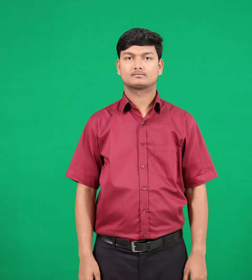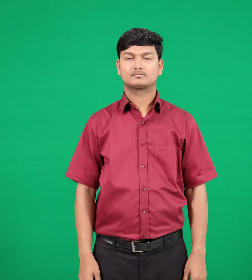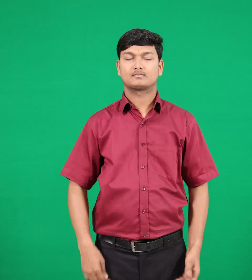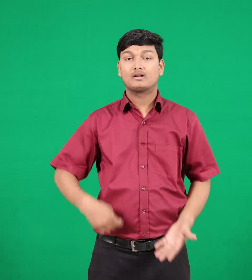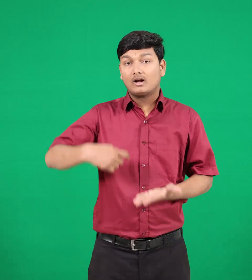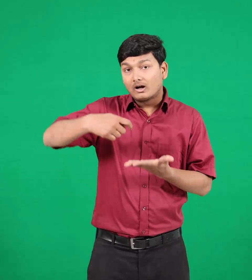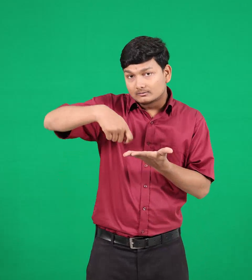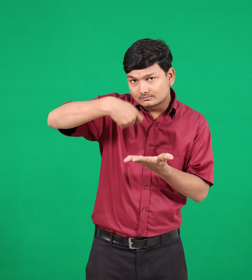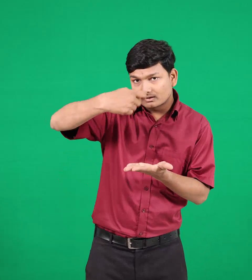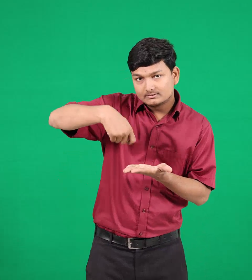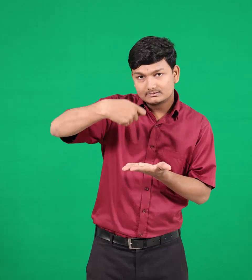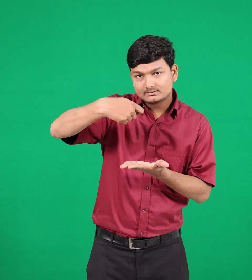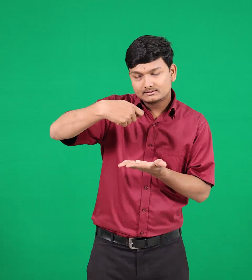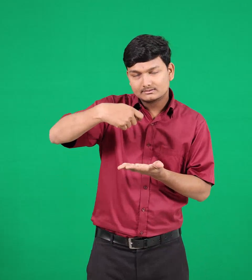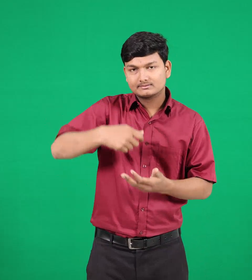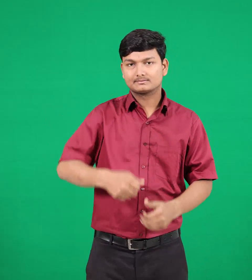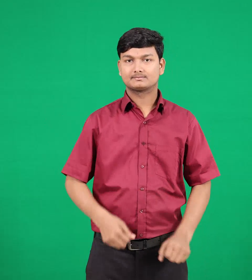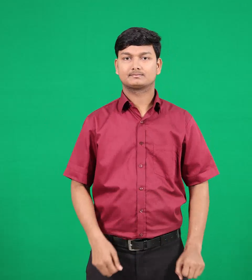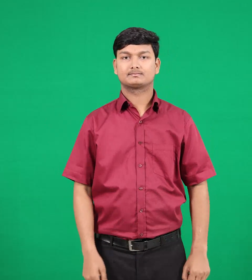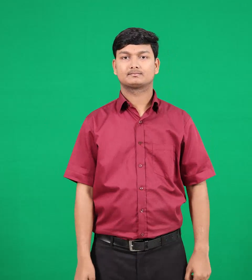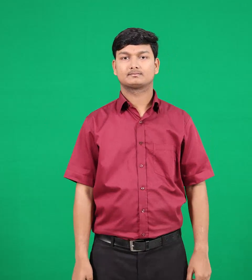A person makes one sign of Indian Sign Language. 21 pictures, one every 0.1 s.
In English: spoon
